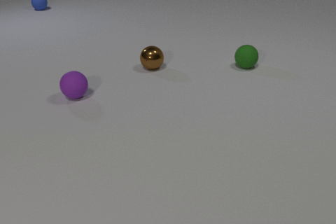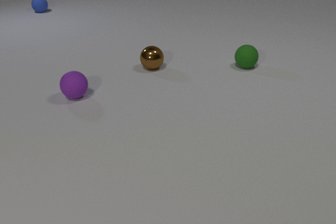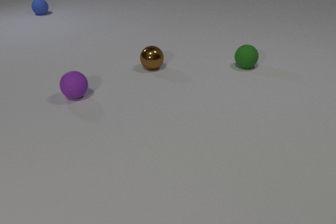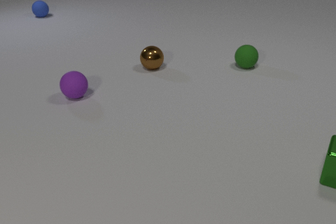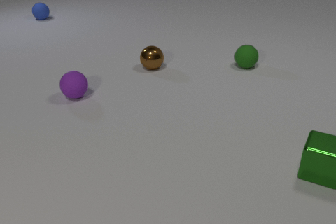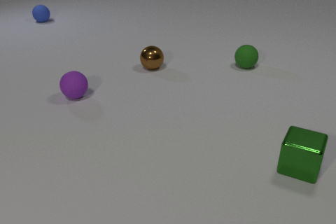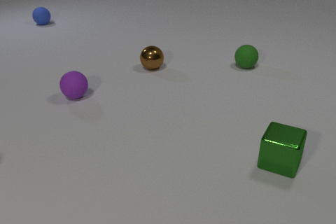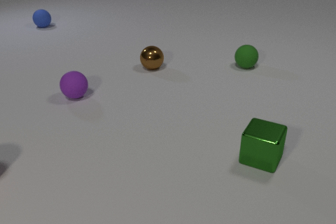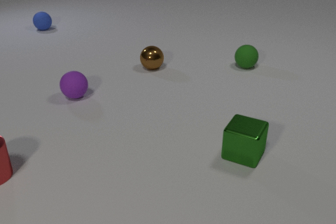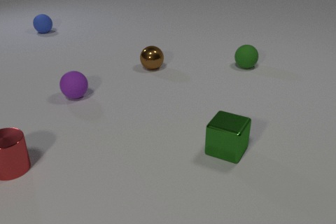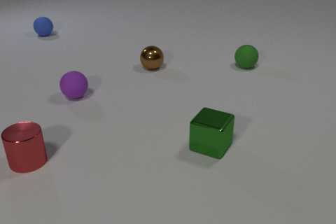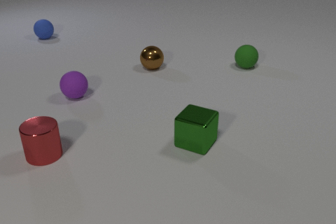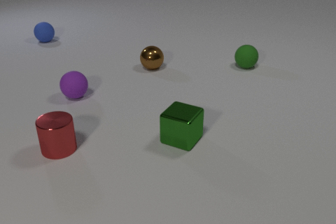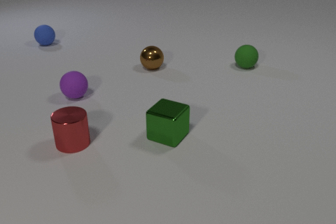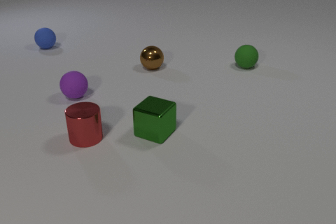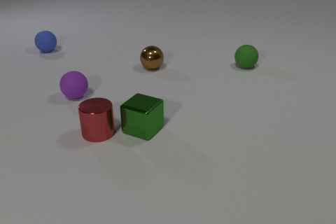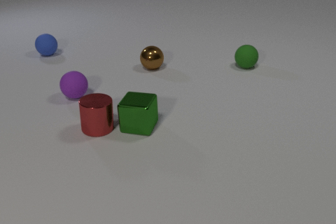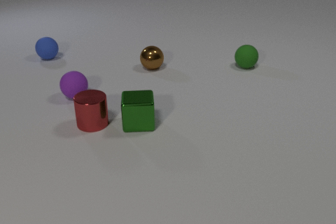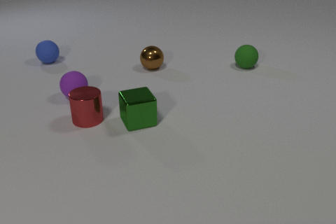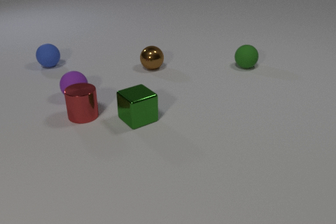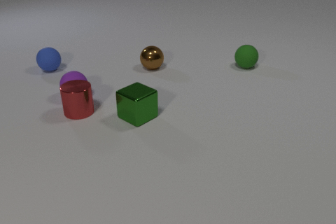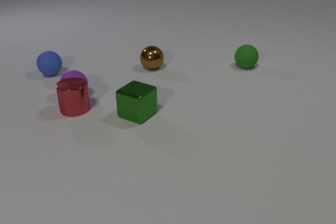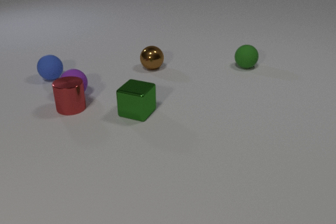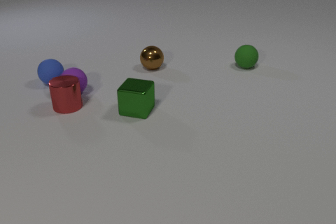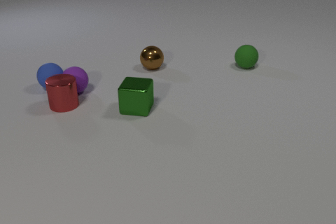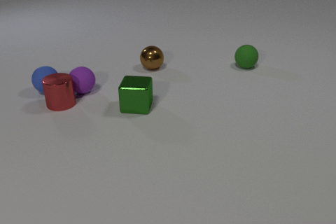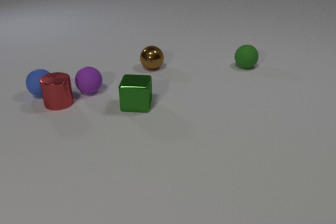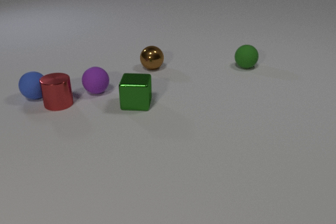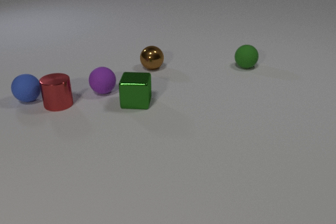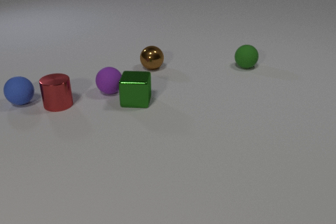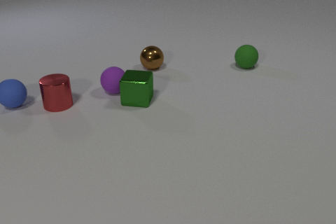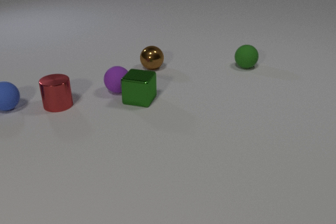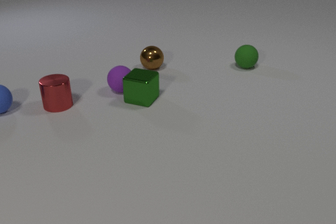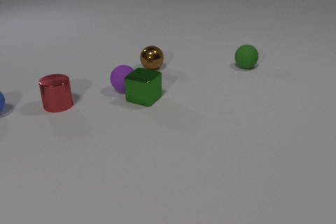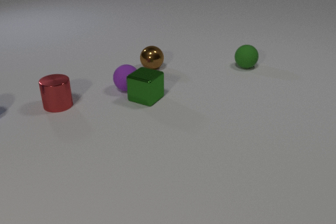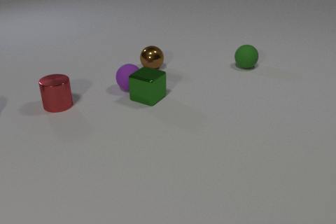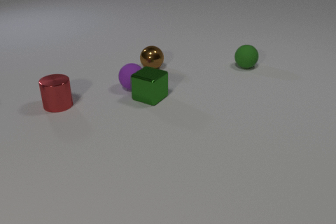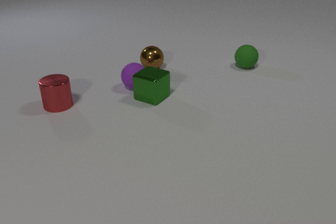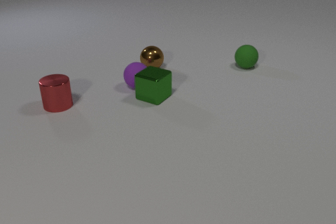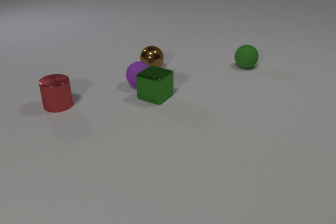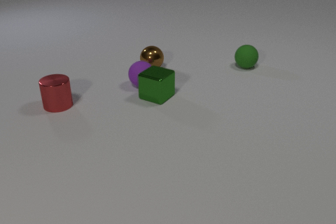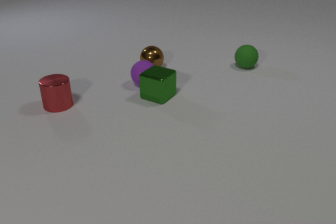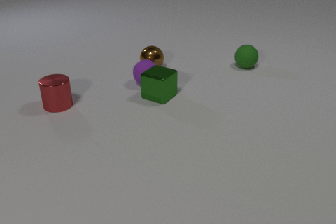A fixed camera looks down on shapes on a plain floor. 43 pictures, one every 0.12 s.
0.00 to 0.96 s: The red metal cylinder comes in at the left edge, slides to the right. The green metal cube comes in at the right edge, slides to the left. The blue rubber sphere rolls toward the camera.
0.96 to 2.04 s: The red metal cylinder slides to the right and away from the camera. The green metal cube slides to the left and away from the camera, spins counterclockwise seen from above by about 30 degrees, its near face sliding to the right. The blue rubber sphere rolls toward the camera. The red metal cylinder and the green metal cube collide.
2.04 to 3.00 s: The red metal cylinder slides away from the camera and to the left. The green metal cube slides away from the camera, spins counterclockwise seen from above by about 75 degrees, its near face sliding to the right. The purple rubber sphere rolls away from the camera and to the right. The blue rubber sphere rolls toward the camera. The red metal cylinder and the purple rubber sphere collide. The purple rubber sphere and the blue rubber sphere collide.
3.00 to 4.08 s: The green metal cube slides away from the camera and to the right, spins so that its near face slides to the left, clockwise seen from above. The purple rubber sphere rolls to the right. The blue rubber sphere rolls to the left and toward the camera, leaves at the left edge. The red metal cylinder and the blue rubber sphere collide. The green metal cube and the purple rubber sphere collide.
4.08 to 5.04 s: The green metal cube slides to the right. The purple rubber sphere rolls to the right and away from the camera.
How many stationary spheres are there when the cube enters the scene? 3.
What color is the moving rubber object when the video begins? blue.
What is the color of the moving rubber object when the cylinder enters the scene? blue.
